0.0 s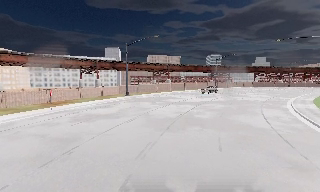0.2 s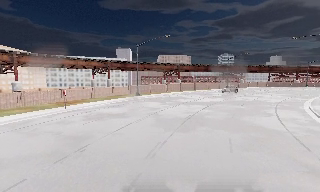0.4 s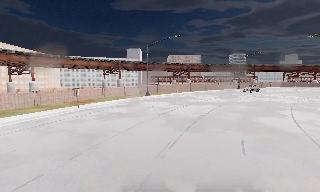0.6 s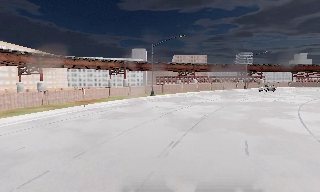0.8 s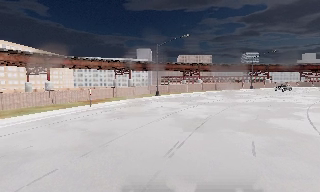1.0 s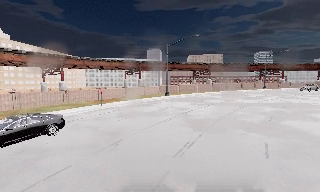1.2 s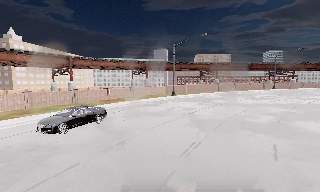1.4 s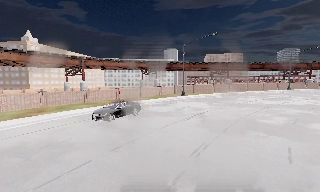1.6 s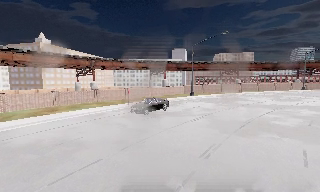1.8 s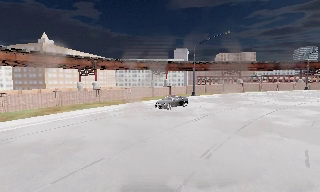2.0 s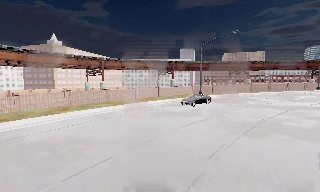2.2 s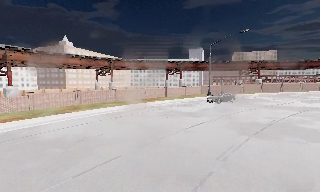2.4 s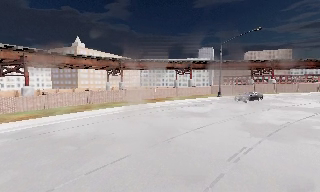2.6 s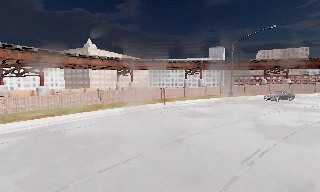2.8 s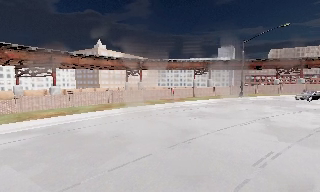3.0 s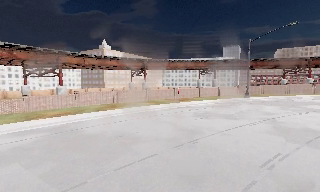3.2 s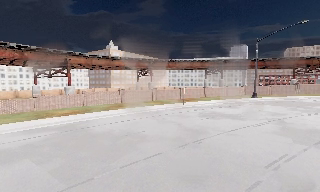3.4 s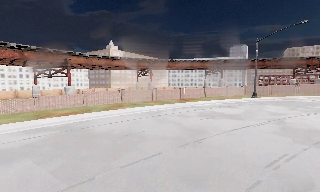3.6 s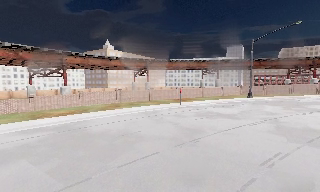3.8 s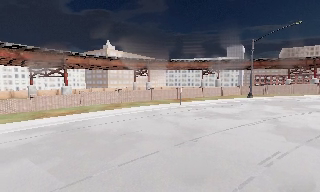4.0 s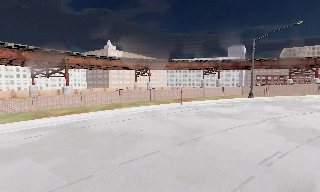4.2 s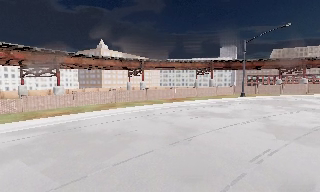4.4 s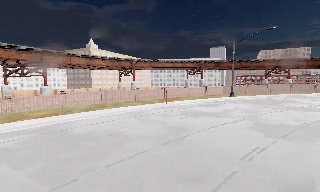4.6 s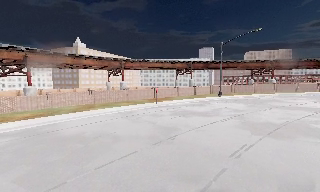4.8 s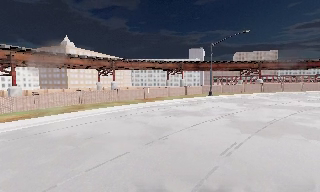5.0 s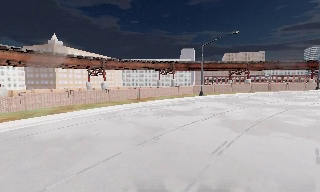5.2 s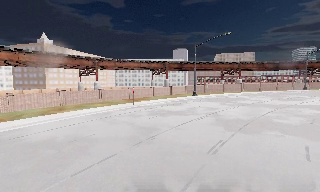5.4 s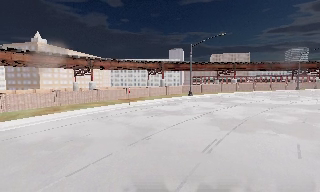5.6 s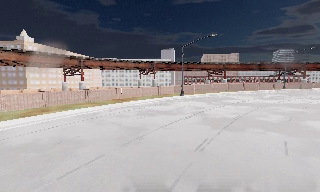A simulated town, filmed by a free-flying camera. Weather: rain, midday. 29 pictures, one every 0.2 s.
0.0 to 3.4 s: The camera pans to its left, which is counterclockwise from overhead, by about 40 degrees.
3.4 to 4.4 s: The camera shifts only a little, or ends up much as it began.
4.4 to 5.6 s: The camera pans to its right, which is clockwise from overhead, by about 15 degrees.
The film runs backward here.
